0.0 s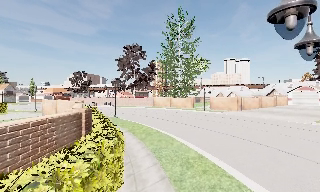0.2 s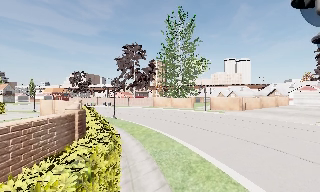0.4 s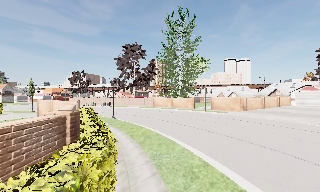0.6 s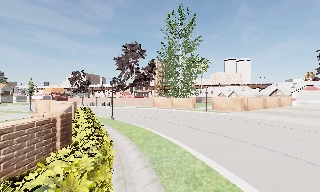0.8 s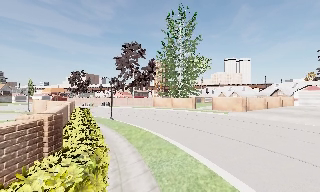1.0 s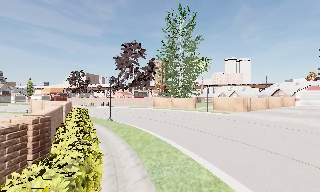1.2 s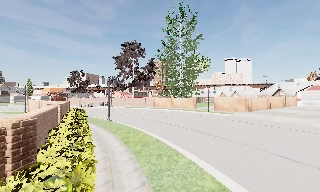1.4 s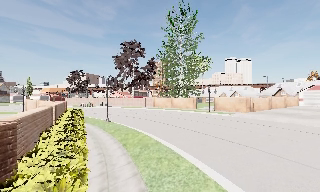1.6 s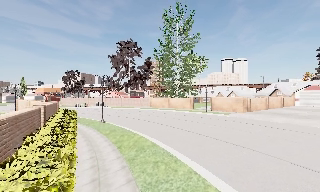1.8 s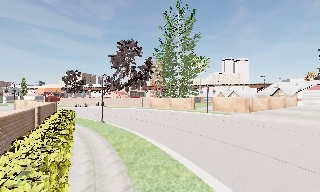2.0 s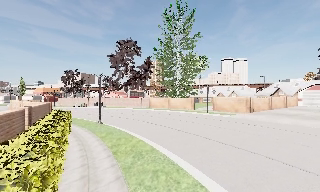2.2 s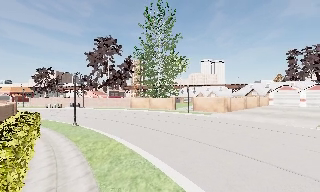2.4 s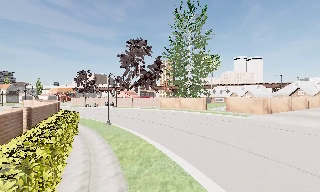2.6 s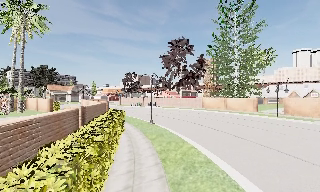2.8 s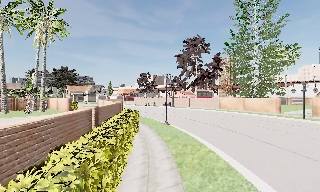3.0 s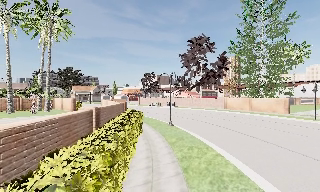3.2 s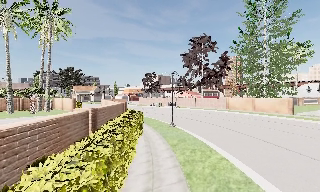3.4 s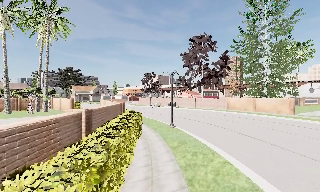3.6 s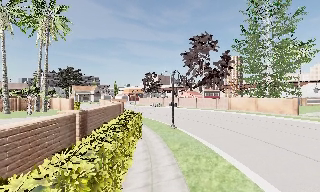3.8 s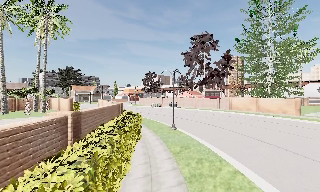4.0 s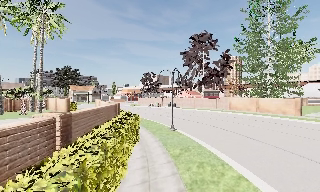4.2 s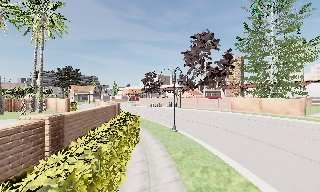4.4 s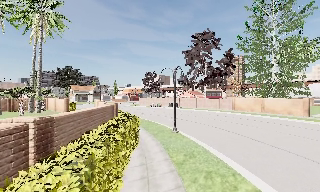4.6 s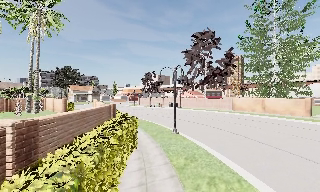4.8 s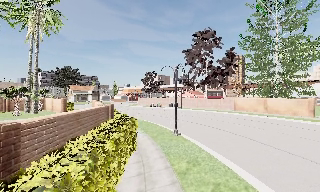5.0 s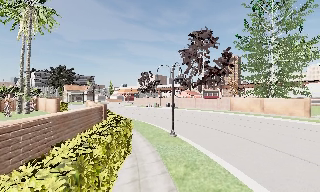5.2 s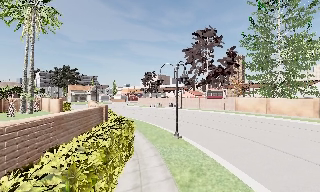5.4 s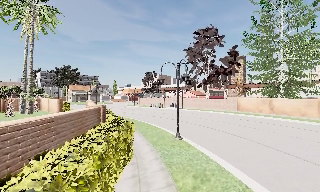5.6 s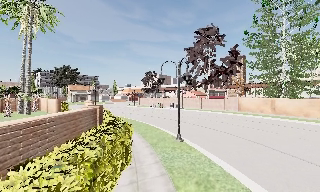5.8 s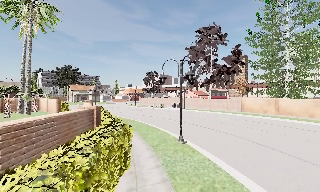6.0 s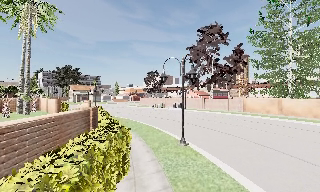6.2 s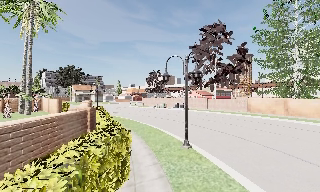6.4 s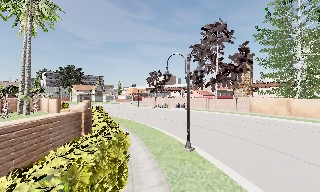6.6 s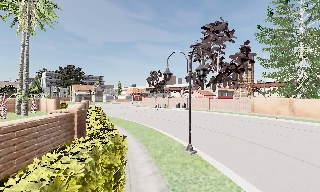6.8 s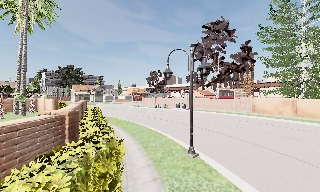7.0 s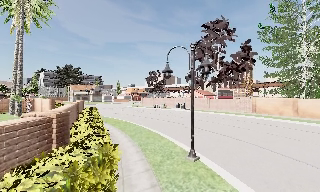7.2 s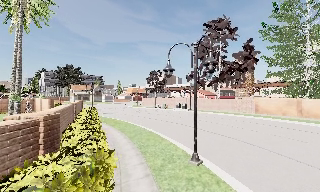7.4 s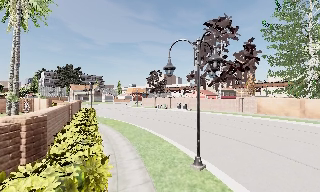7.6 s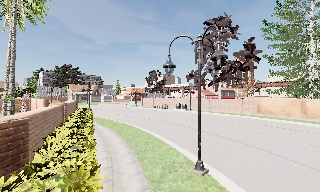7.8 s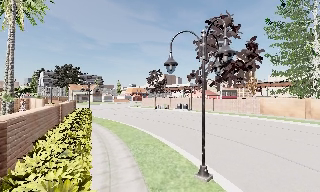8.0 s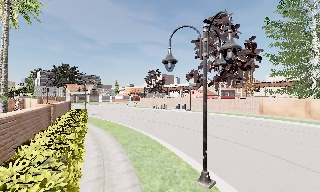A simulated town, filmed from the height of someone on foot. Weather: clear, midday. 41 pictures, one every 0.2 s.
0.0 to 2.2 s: The camera travels forward, about 4 m, so what stands in front looms larger.
2.2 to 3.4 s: The camera pans to its left, which is counterclockwise from overhead, by about 30 degrees. It travels forward, about 2.5 m.
3.4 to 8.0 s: The camera travels forward, about 9 m, so what stands in front looms larger.
The film runs forward here.
